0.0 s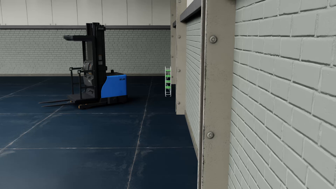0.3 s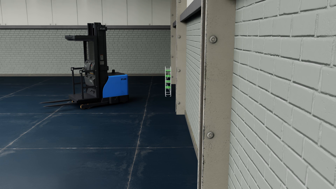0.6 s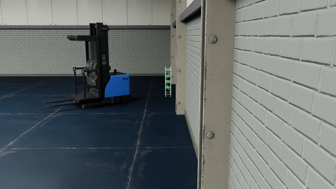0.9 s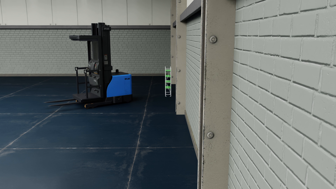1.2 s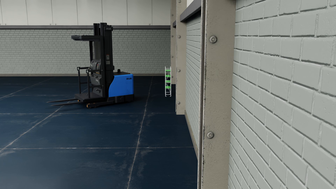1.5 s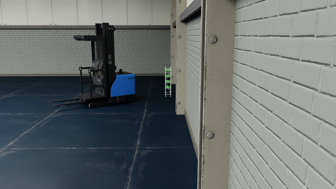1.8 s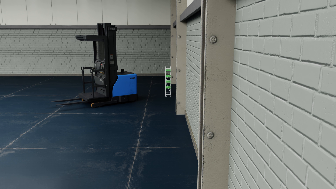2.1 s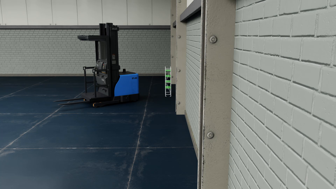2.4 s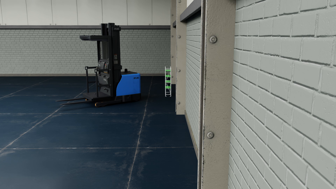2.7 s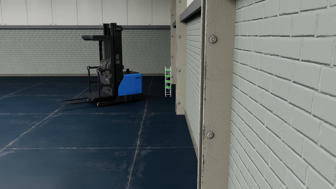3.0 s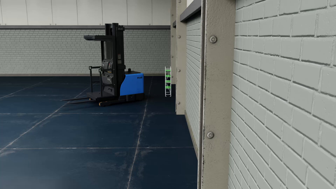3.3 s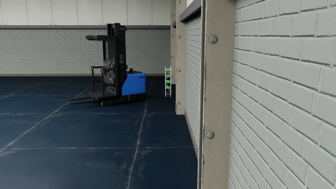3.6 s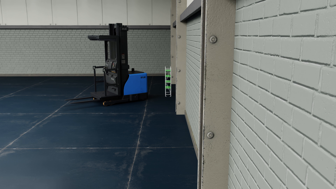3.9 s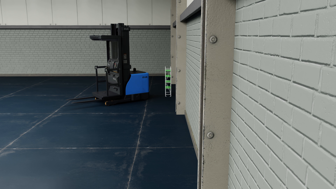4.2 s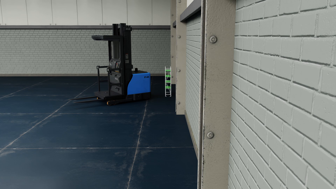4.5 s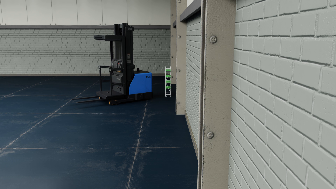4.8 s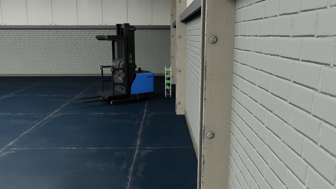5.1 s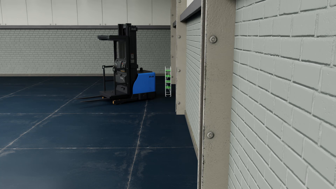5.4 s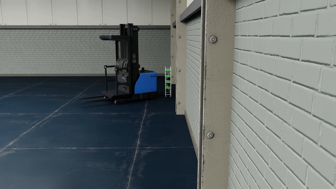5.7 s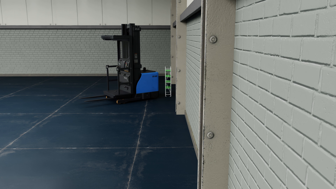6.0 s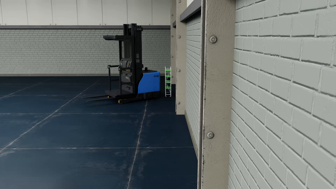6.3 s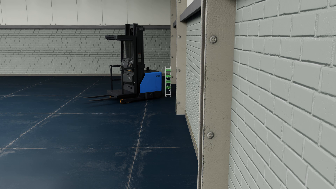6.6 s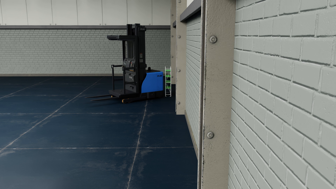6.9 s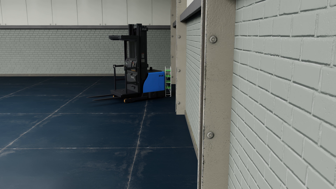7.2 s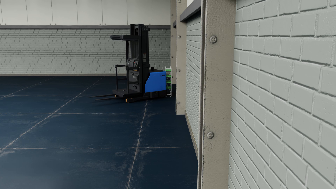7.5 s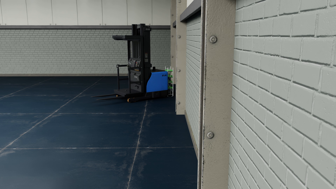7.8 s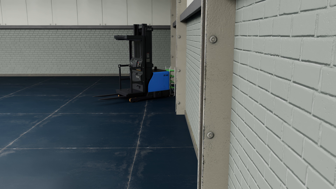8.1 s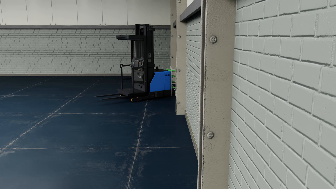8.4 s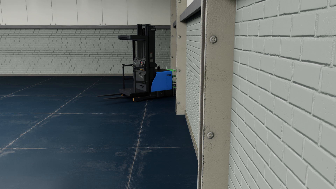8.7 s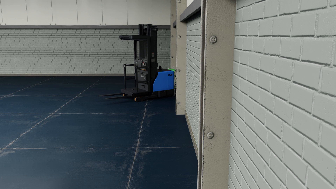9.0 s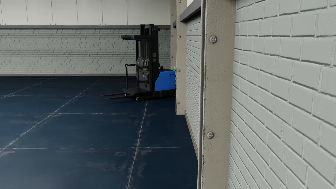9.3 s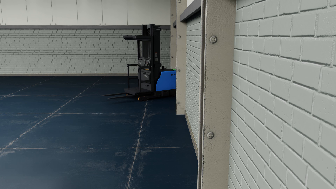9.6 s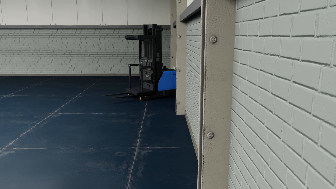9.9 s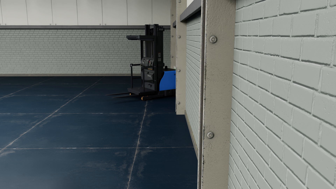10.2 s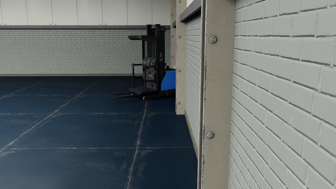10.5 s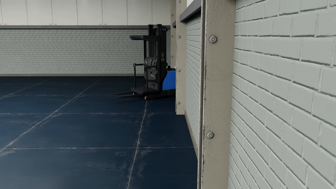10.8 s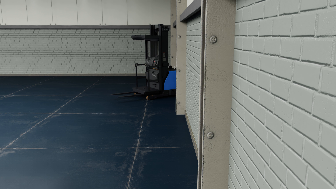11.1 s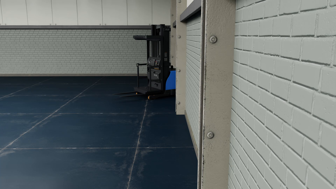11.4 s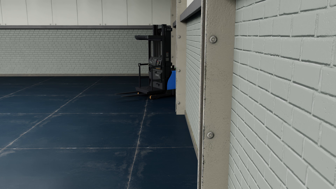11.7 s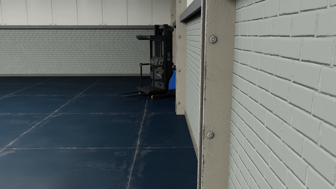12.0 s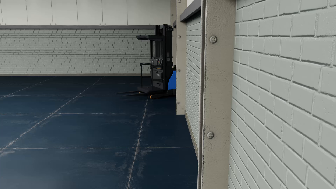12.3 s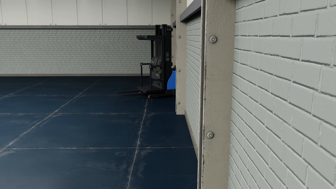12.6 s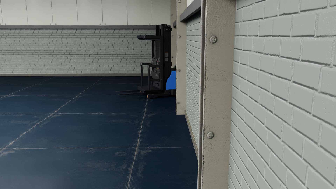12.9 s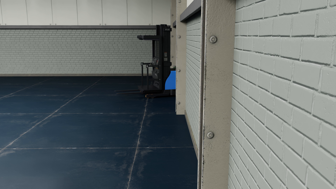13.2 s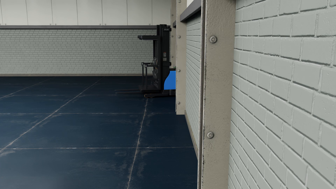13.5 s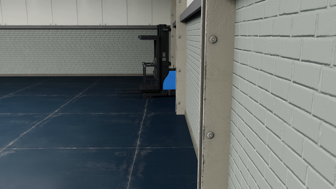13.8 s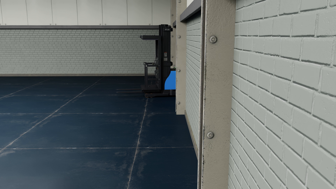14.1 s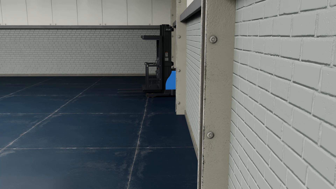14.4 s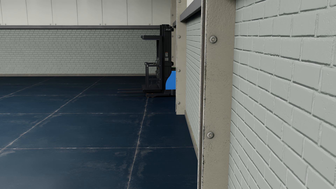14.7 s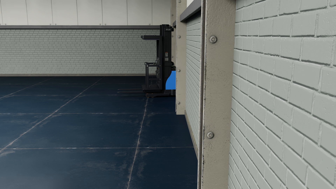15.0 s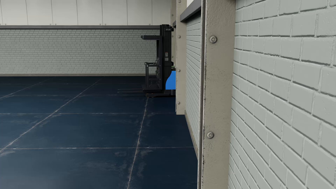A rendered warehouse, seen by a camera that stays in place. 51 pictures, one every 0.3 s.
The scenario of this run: A forklift runs into an object in its way.
